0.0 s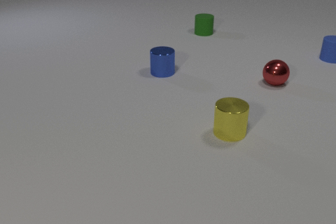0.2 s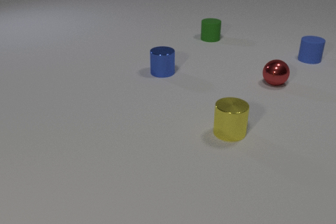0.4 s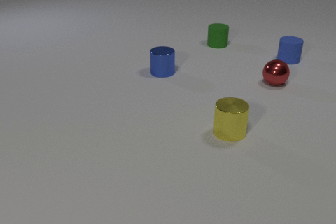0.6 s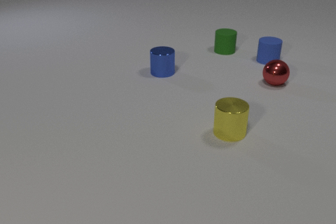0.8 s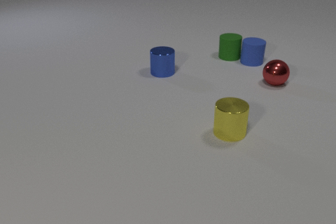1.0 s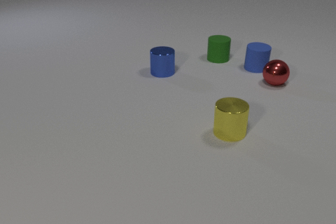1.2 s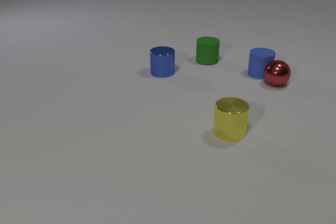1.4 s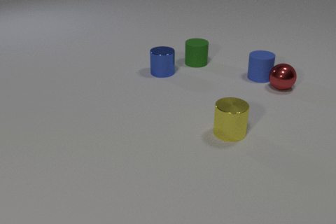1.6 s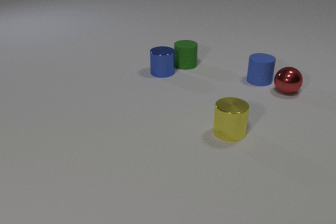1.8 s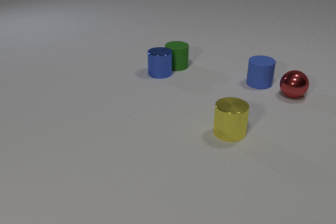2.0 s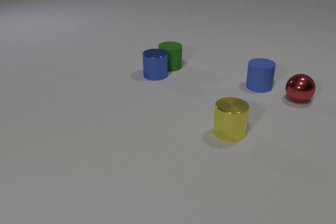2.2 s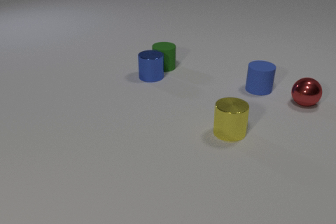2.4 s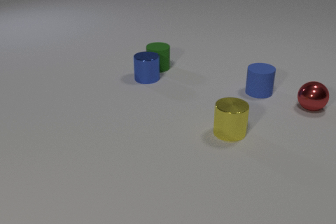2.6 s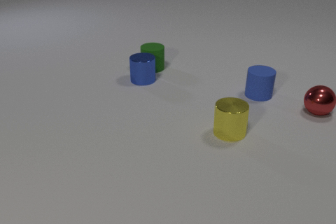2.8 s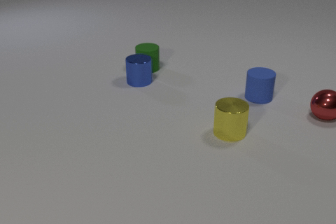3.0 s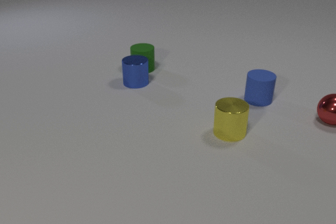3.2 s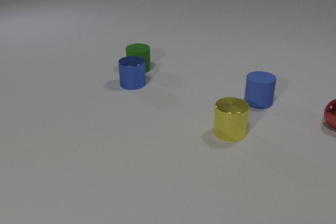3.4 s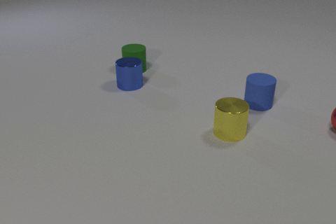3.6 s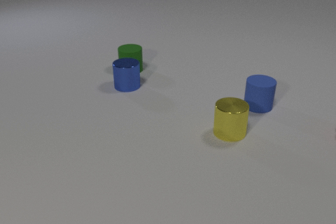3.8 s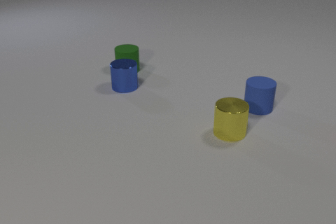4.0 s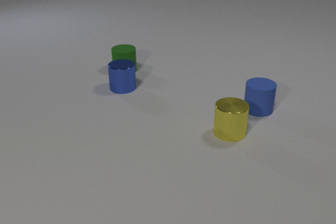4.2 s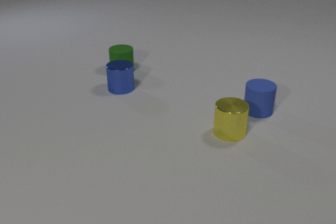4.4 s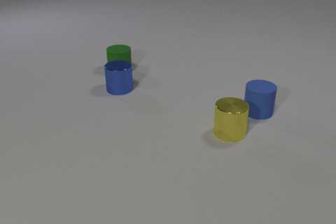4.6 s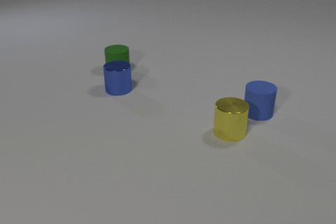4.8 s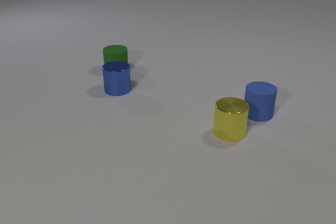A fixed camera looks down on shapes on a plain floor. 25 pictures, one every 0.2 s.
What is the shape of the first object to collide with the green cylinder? cylinder.
How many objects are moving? 4.
How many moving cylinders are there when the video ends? 3.
0.0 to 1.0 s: The blue rubber cylinder slides to the left and toward the camera. The green rubber cylinder slides toward the camera. The blue rubber cylinder and the green rubber cylinder collide.
1.0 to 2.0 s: The blue rubber cylinder slides toward the camera. The green rubber cylinder slides to the left and toward the camera. The red metal sphere rolls toward the camera and to the right. The blue metal cylinder slides to the left and toward the camera. The blue rubber cylinder and the red metal sphere collide. The green rubber cylinder and the blue metal cylinder collide.
2.0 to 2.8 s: The blue rubber cylinder slides toward the camera. The green rubber cylinder slides to the left. The red metal sphere rolls toward the camera and to the right. The blue metal cylinder slides to the left and toward the camera.
2.8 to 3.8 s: The blue rubber cylinder slides toward the camera. The green rubber cylinder slides to the left. The red metal sphere rolls to the right and toward the camera, leaves at the right edge. The blue metal cylinder slides to the left and toward the camera.
3.8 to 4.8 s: The blue rubber cylinder slides toward the camera. The green rubber cylinder slides to the left. The blue metal cylinder slides to the left and toward the camera.
